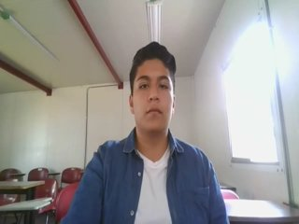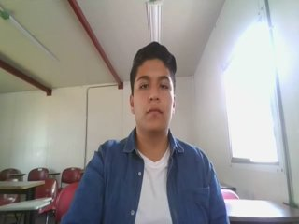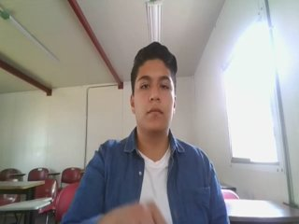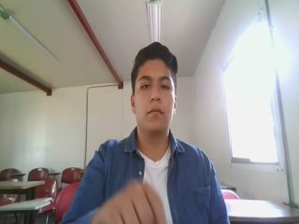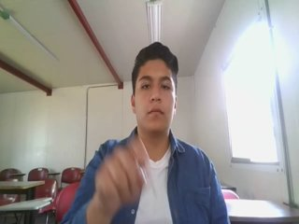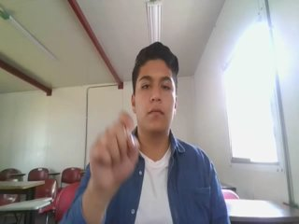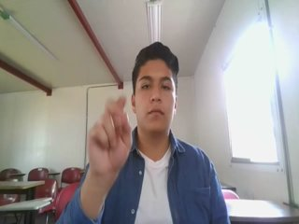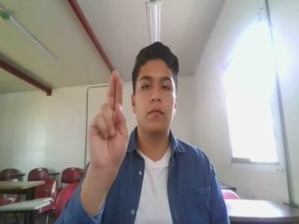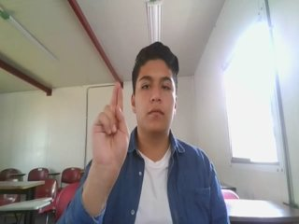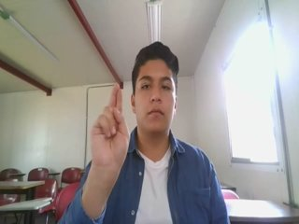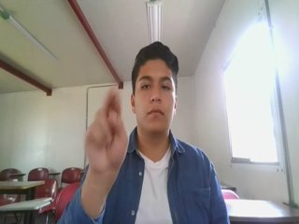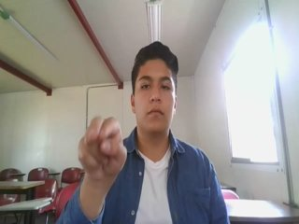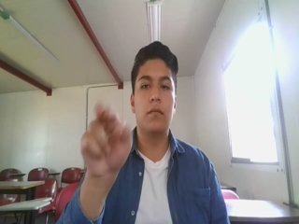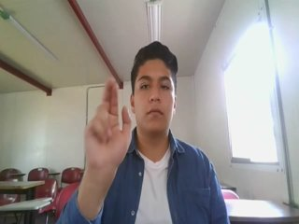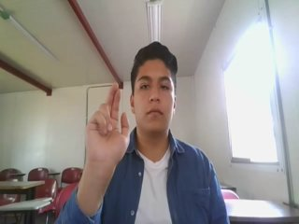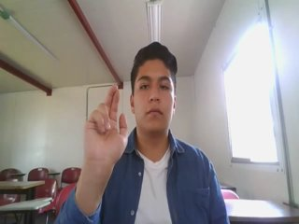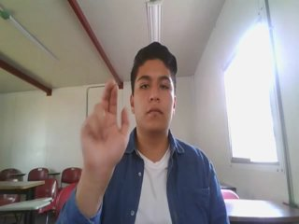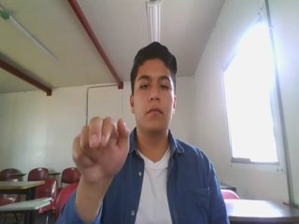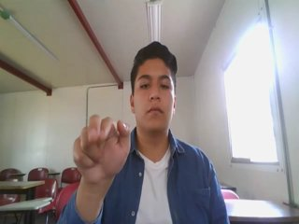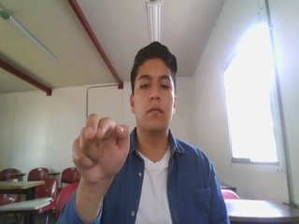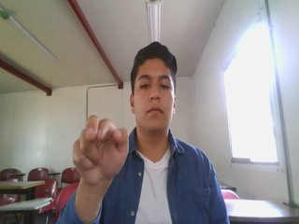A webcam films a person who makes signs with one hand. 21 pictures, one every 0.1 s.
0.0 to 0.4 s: Non-gesture.
0.5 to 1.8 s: Click with two fingers.
